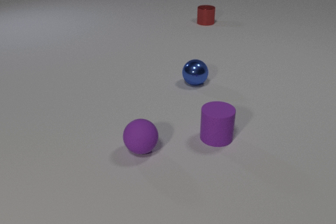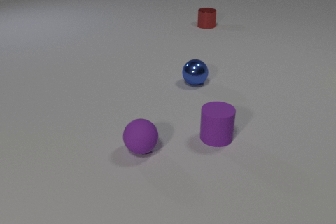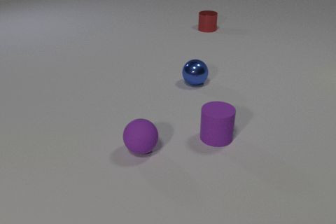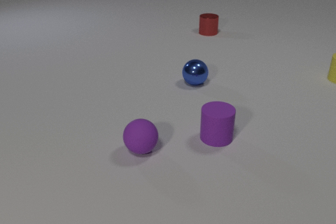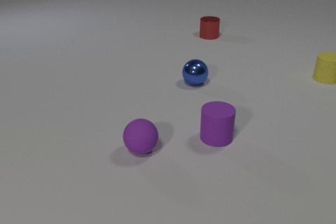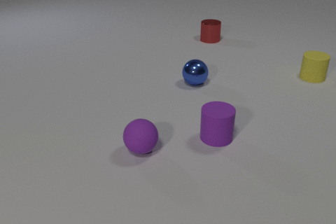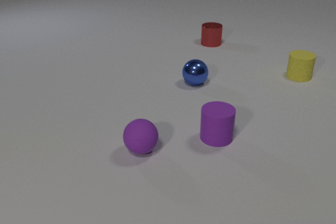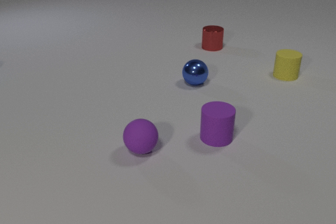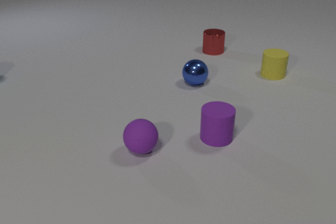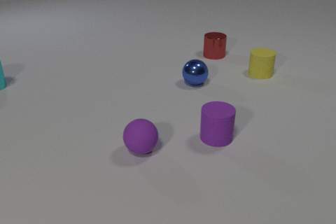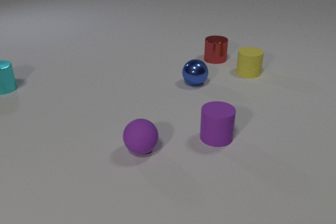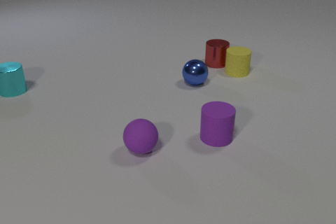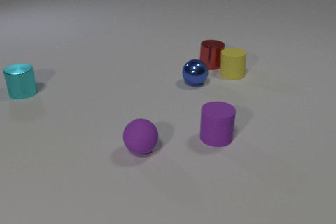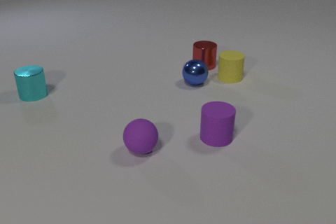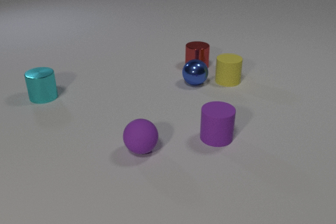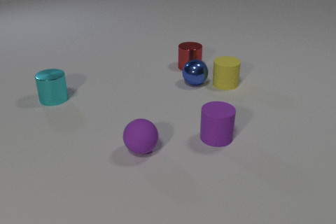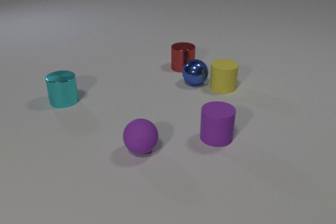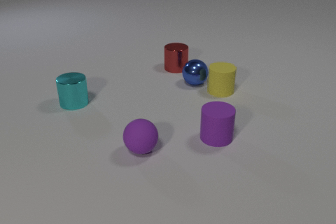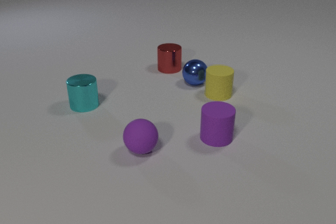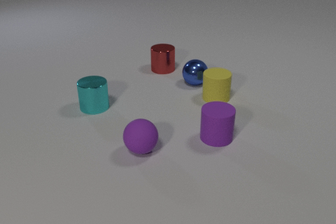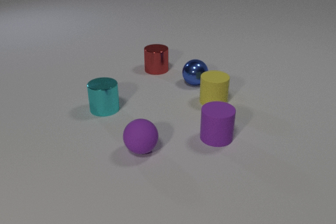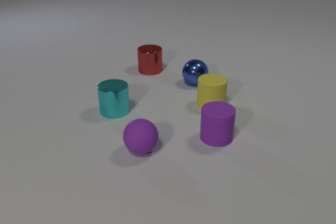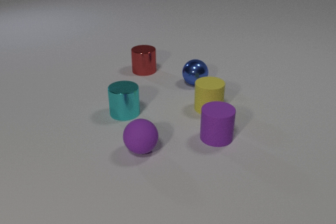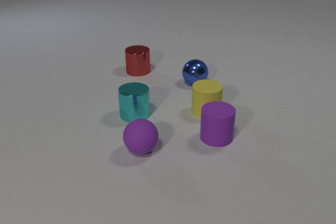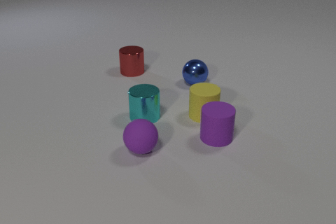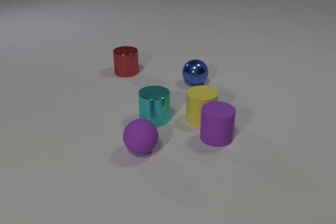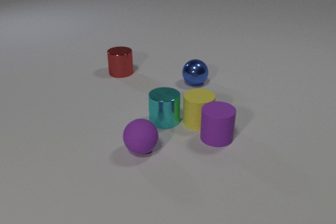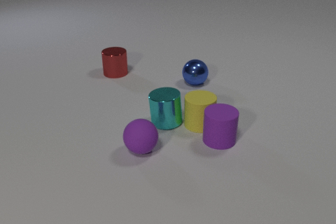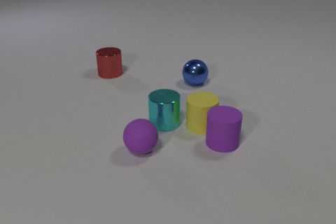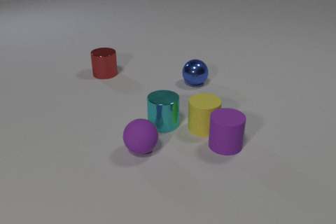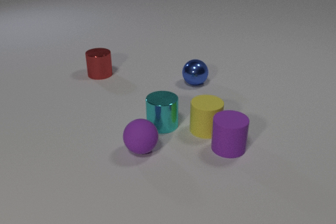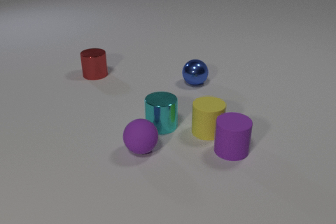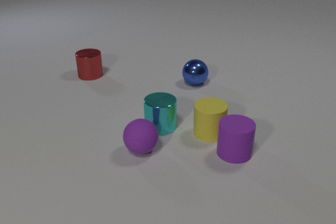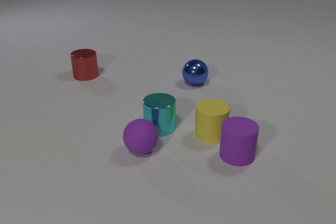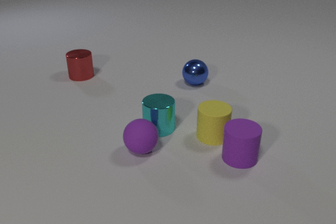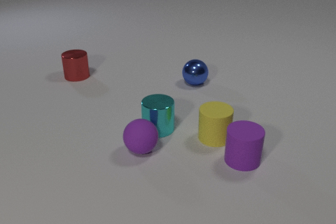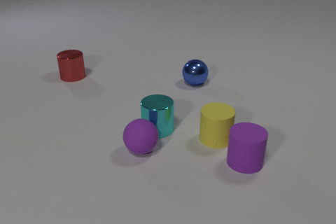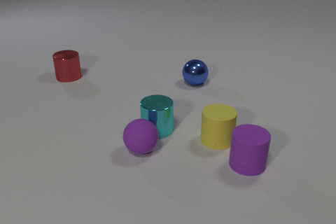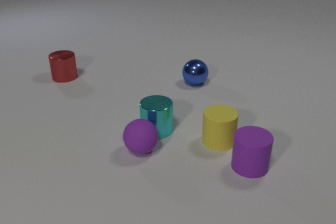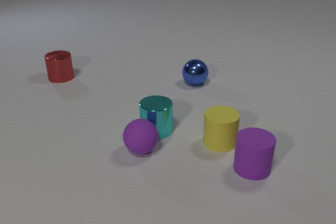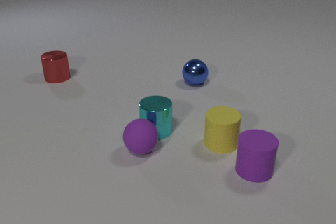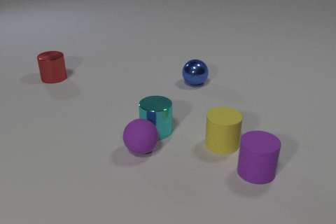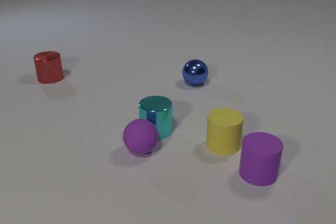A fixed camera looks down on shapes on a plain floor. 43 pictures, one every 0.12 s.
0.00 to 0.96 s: The yellow rubber cylinder comes in at the right edge, slides to the left. The red metal cylinder slides toward the camera.
0.96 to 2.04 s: The yellow rubber cylinder slides to the left and toward the camera. The red metal cylinder slides toward the camera and to the left. The cyan metal cylinder comes in at the left edge, slides to the right and toward the camera. The yellow rubber cylinder and the red metal cylinder collide.
2.04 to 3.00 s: The yellow rubber cylinder slides toward the camera. The red metal cylinder slides to the left. The cyan metal cylinder slides to the right and toward the camera.
3.00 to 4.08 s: The yellow rubber cylinder slides toward the camera. The red metal cylinder slides to the left. The cyan metal cylinder slides toward the camera. The purple rubber cylinder slides toward the camera and to the right. The yellow rubber cylinder and the purple rubber cylinder collide. The yellow rubber cylinder and the cyan metal cylinder collide.
4.08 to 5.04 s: The yellow rubber cylinder slides toward the camera and to the right. The red metal cylinder slides to the left. The purple rubber cylinder slides toward the camera and to the right.
What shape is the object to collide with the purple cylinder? cylinder.
Are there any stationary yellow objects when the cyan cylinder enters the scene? no.
What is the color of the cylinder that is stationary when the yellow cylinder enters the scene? purple.
